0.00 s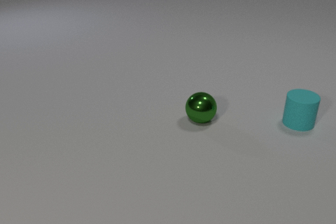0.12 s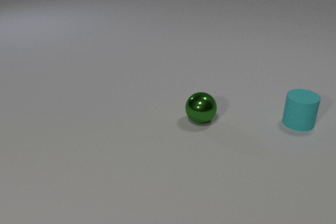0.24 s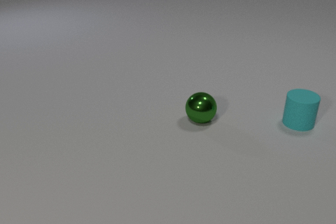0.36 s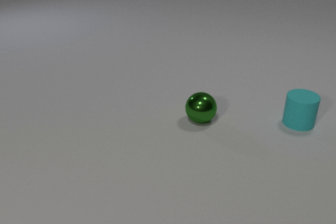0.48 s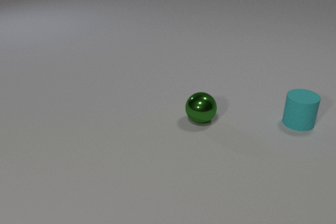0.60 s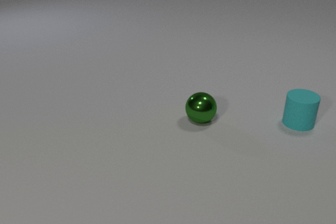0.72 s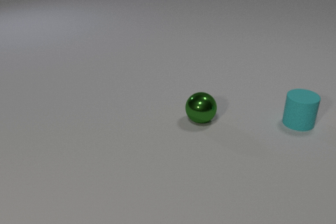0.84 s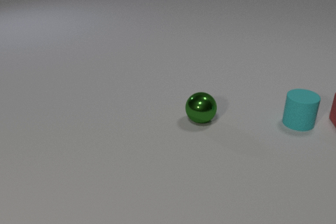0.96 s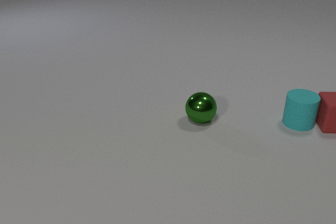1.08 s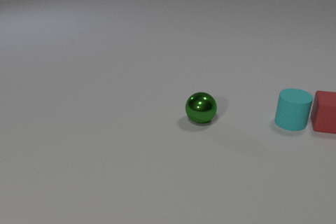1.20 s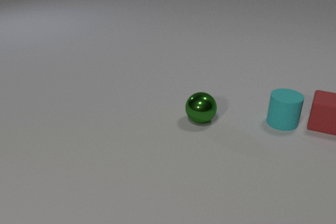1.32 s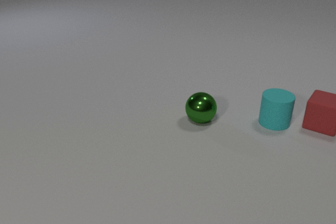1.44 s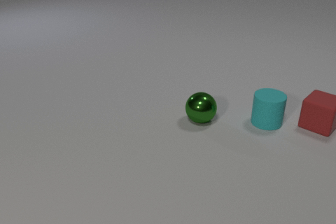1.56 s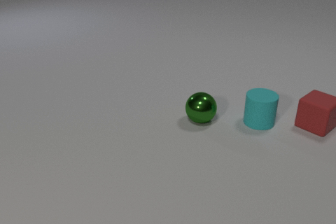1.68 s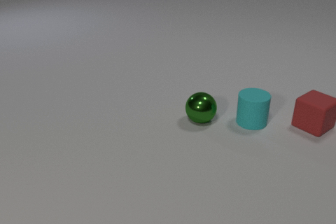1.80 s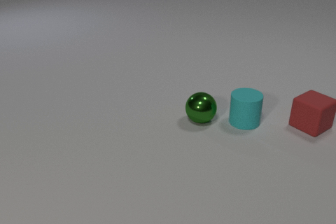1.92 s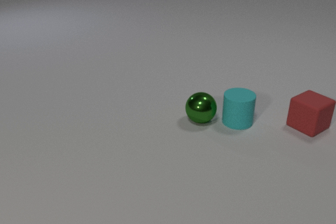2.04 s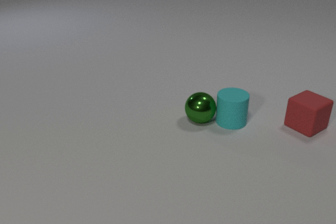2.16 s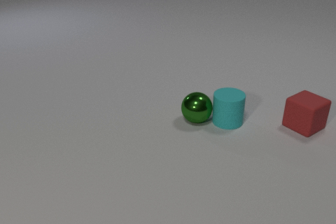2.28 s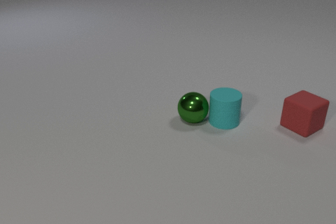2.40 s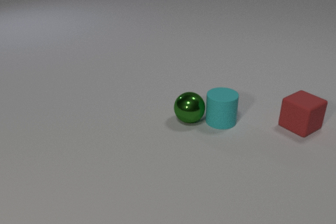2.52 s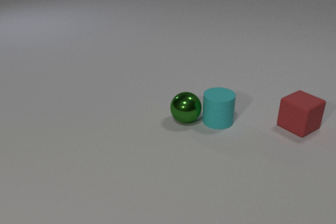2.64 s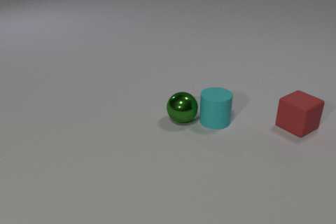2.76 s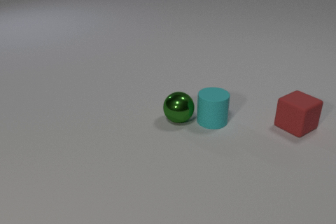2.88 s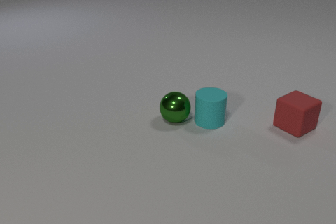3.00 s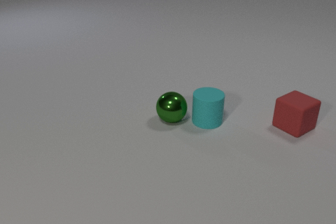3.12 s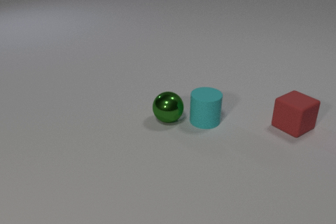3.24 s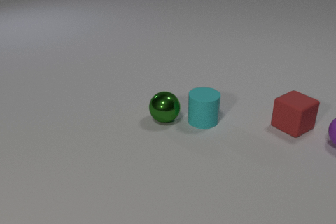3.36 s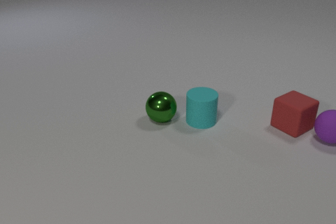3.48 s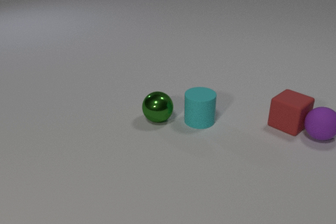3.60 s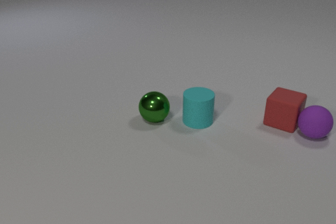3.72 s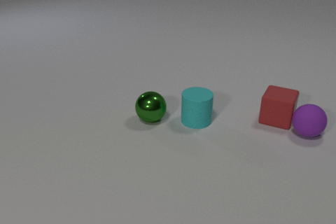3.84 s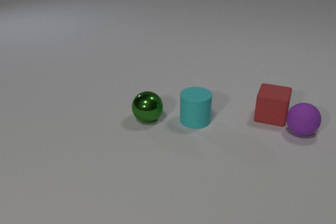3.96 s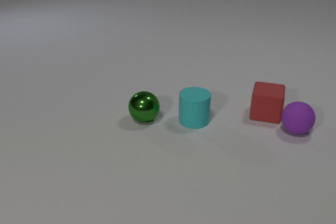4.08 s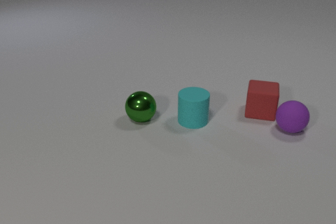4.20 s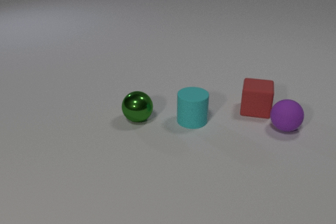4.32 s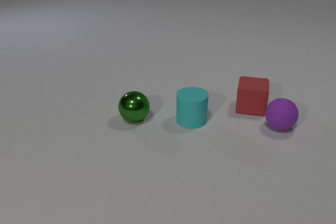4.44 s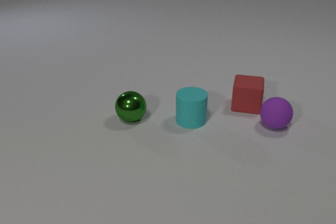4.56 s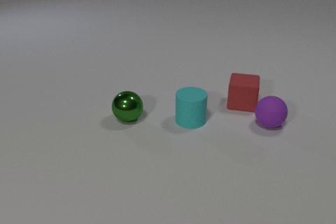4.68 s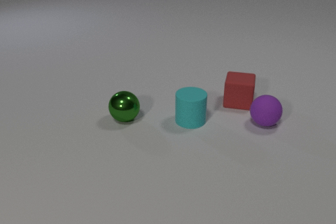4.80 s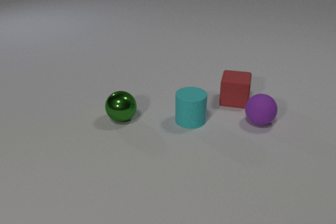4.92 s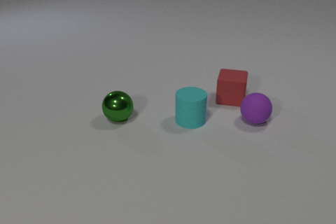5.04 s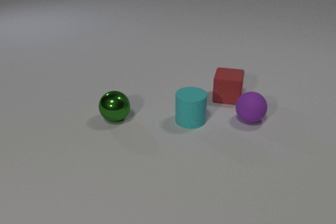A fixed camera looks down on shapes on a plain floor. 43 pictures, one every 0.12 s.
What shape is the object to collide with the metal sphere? cylinder.
How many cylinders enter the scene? 0.
What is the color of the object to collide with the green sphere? cyan.
0.00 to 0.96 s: The red rubber cube comes in at the right edge, slides to the left and toward the camera. The red rubber cube and the cyan rubber cylinder collide.
0.96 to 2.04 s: The red rubber cube slides to the left and toward the camera, spins so that its near face slides to the left, clockwise seen from above. The cyan rubber cylinder slides to the left. The cyan rubber cylinder and the green metal sphere collide.
2.04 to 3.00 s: The red rubber cube slides to the left. The cyan rubber cylinder slides to the left. The green metal sphere rolls to the left.
3.00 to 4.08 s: The red rubber cube slides to the left and away from the camera, spins so that its near face slides to the right, counterclockwise seen from above. The cyan rubber cylinder slides to the left. The purple rubber sphere comes in at the right edge, rolls to the left. The green metal sphere rolls to the left. The red rubber cube and the purple rubber sphere collide.
4.08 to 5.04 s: The red rubber cube slides to the left and away from the camera. The purple rubber sphere rolls to the left. The green metal sphere rolls to the left.
